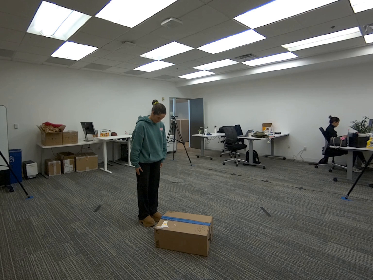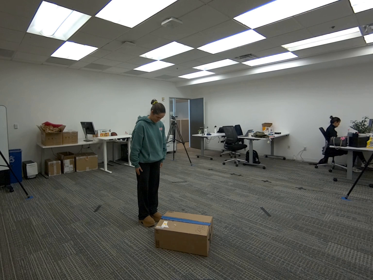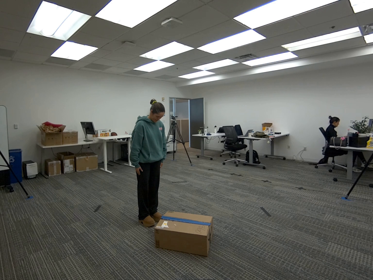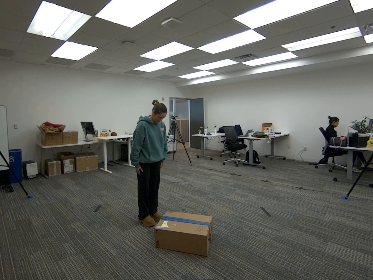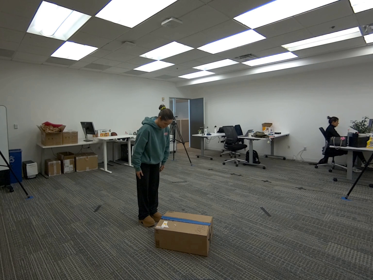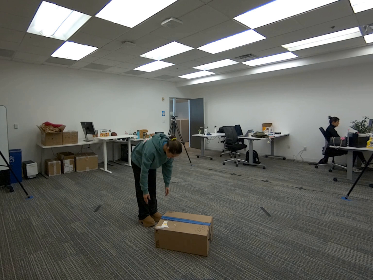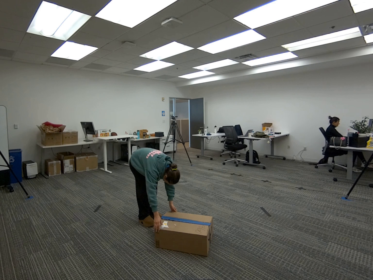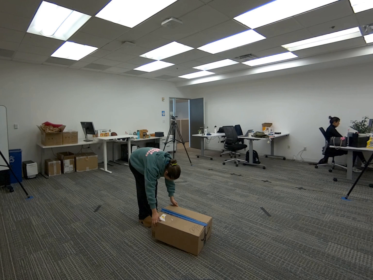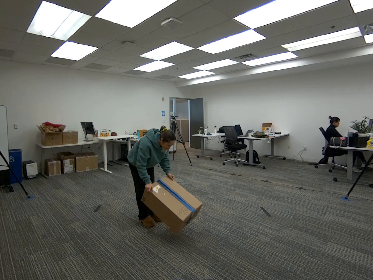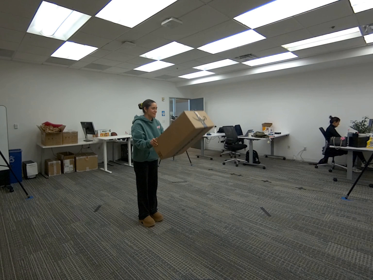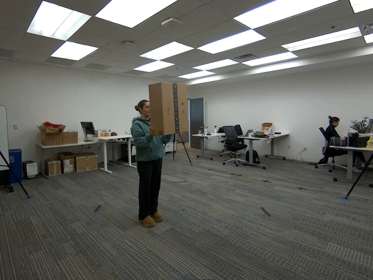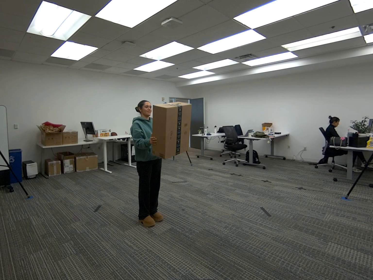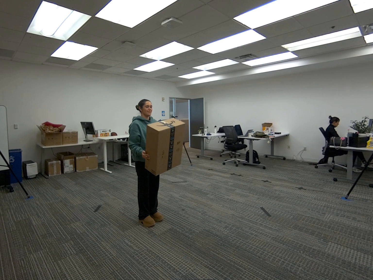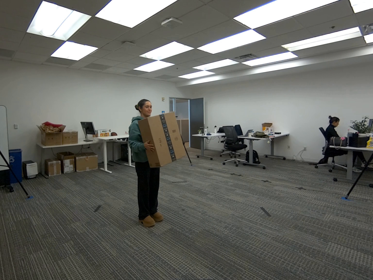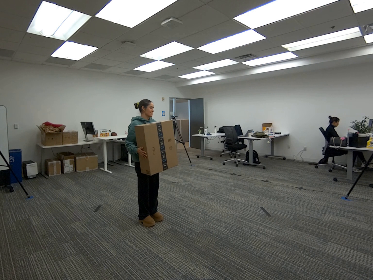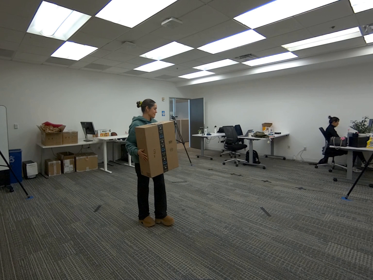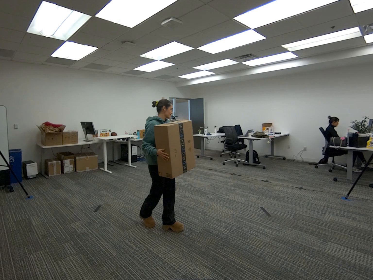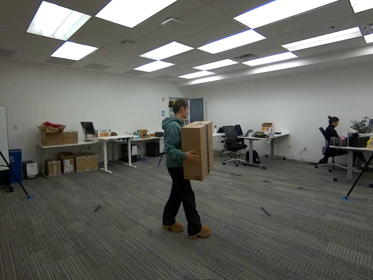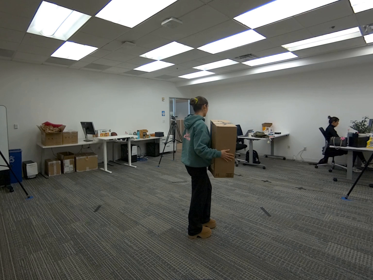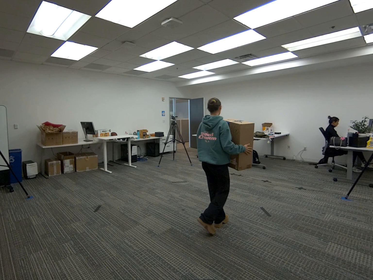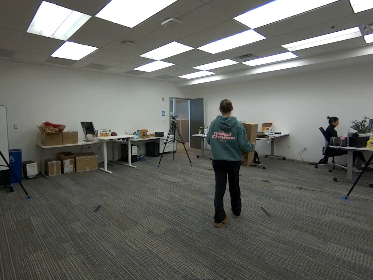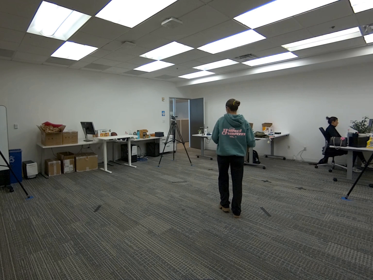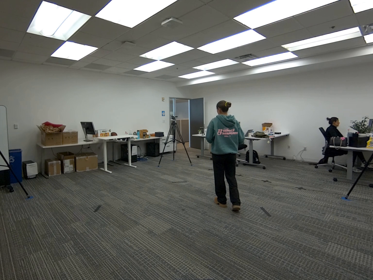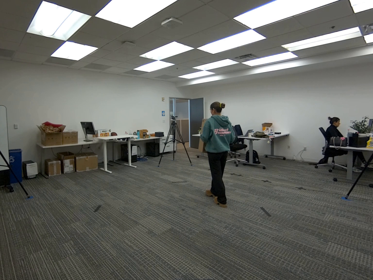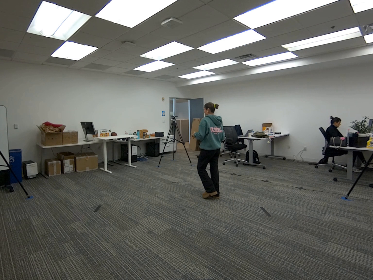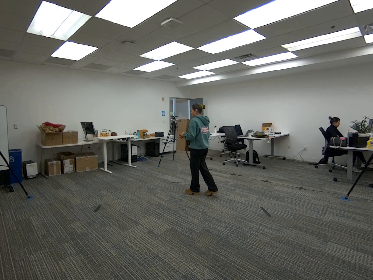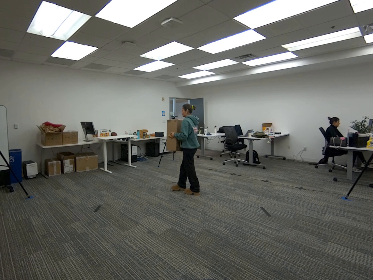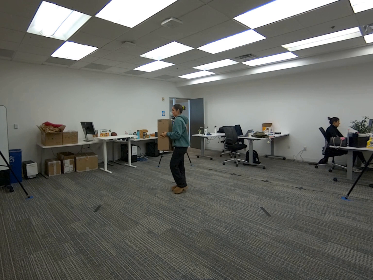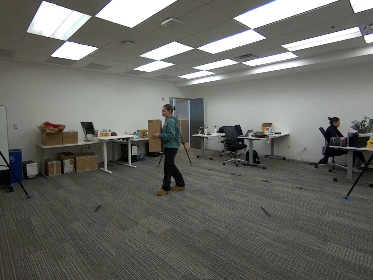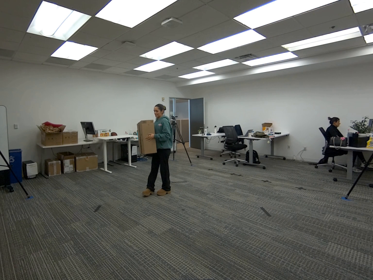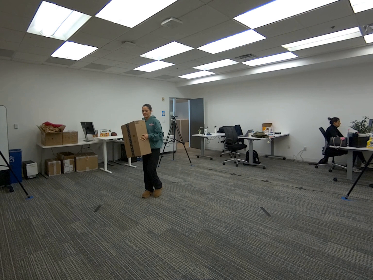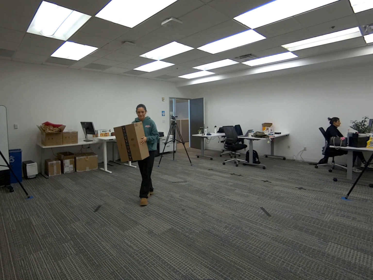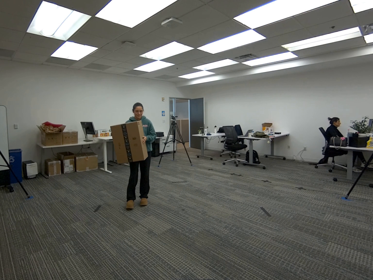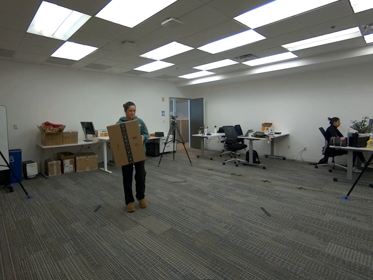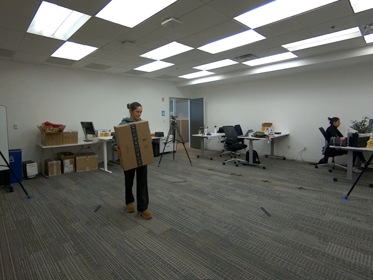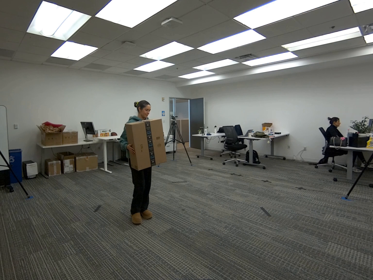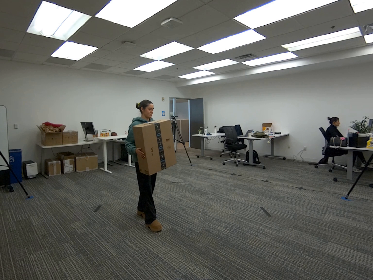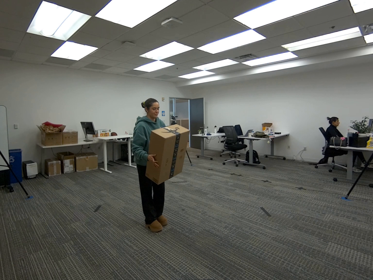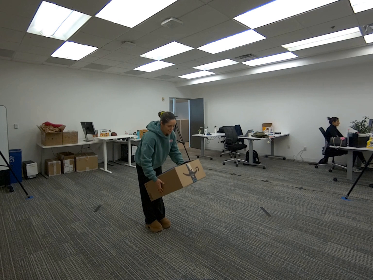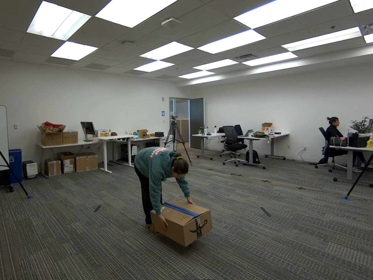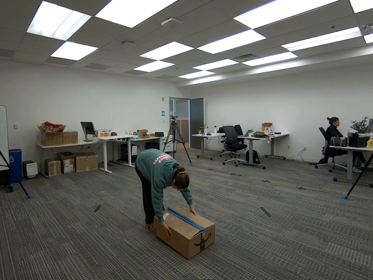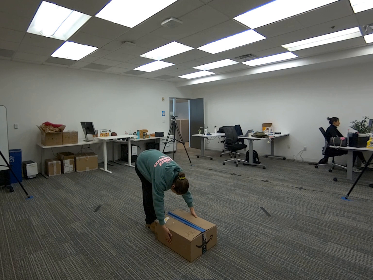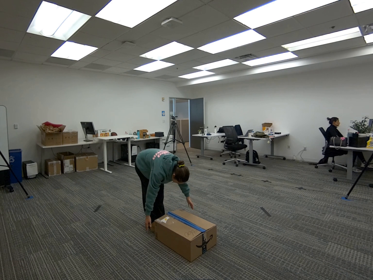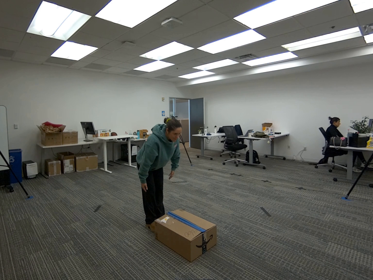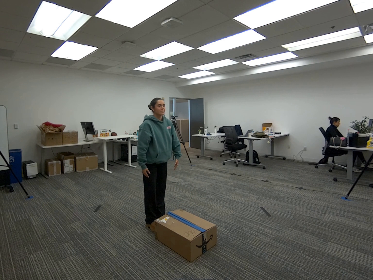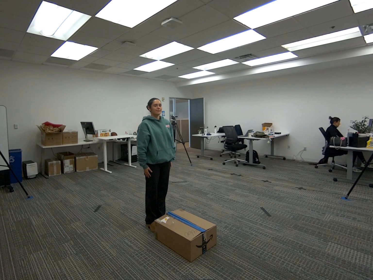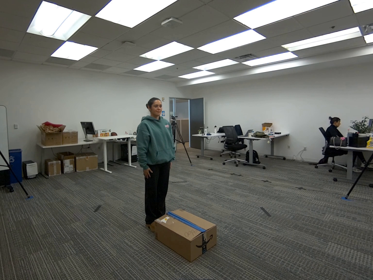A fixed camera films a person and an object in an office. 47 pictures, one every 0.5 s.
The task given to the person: Pick up the big brown cardboard box from the ground and place it back on the ground.
